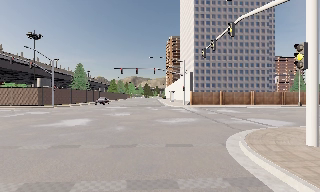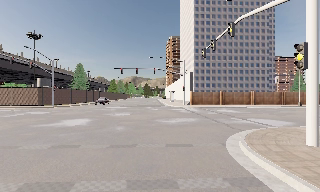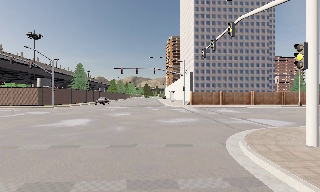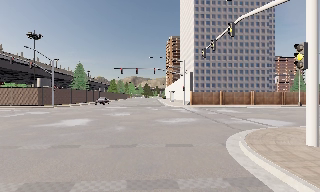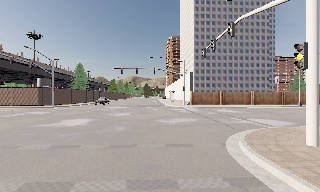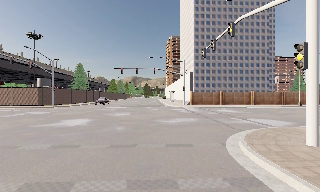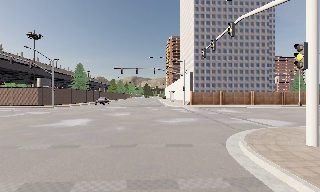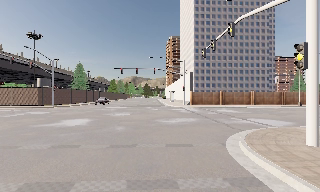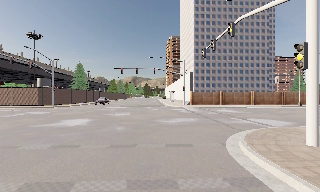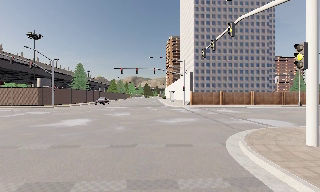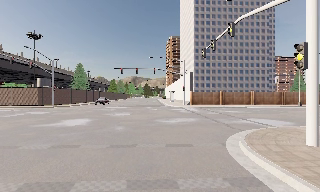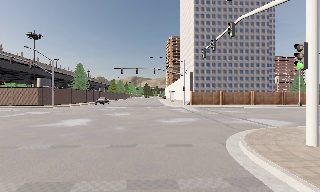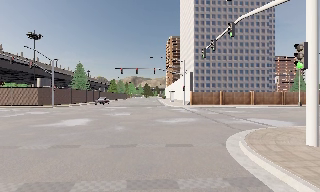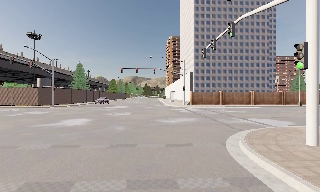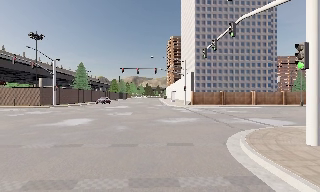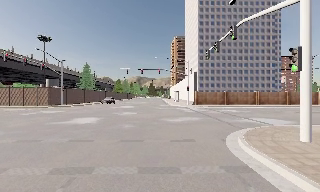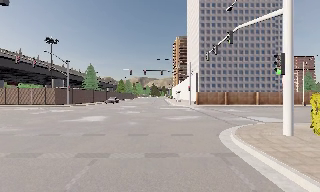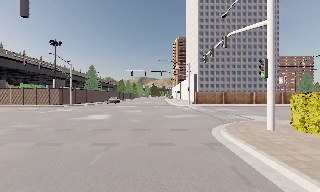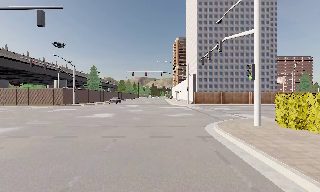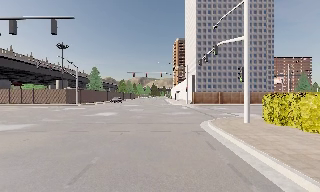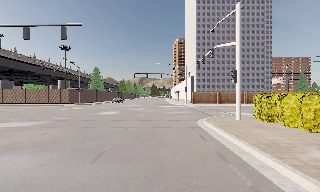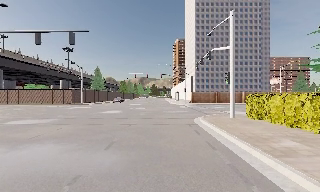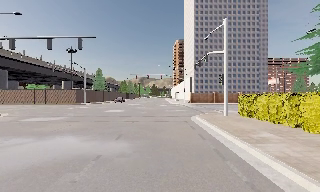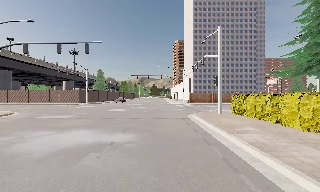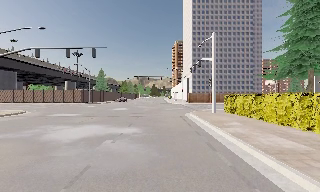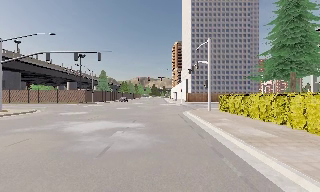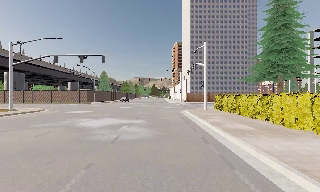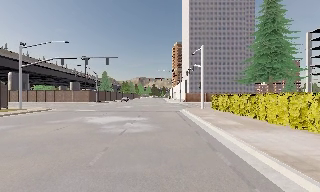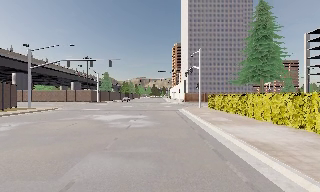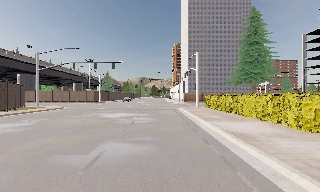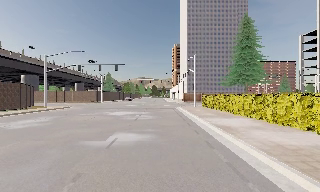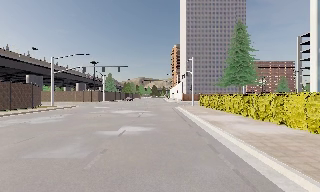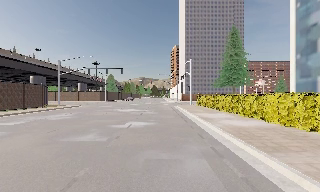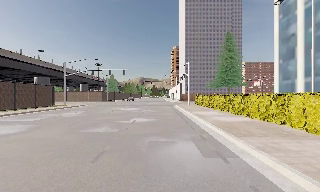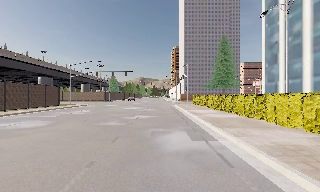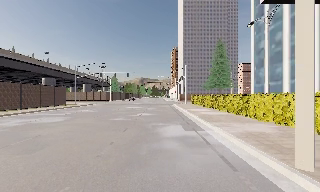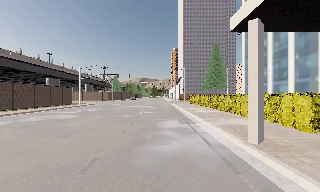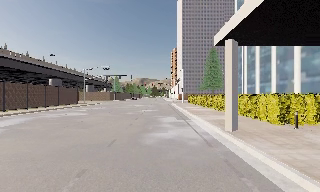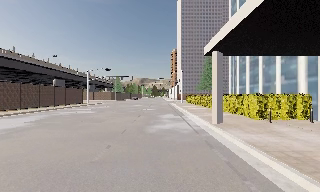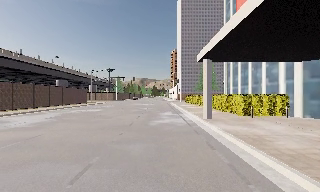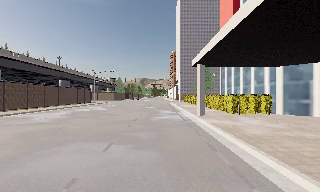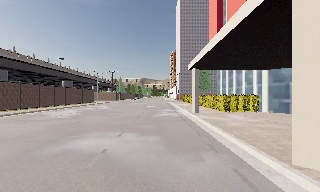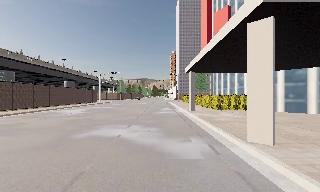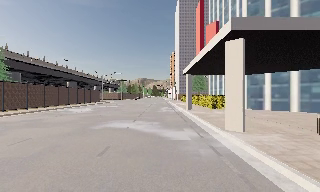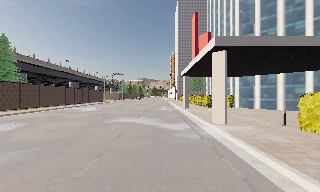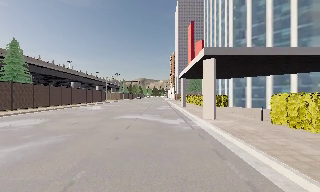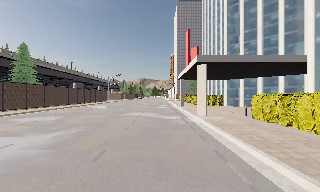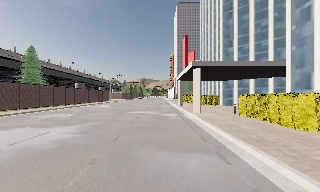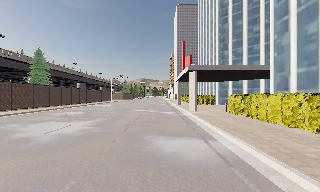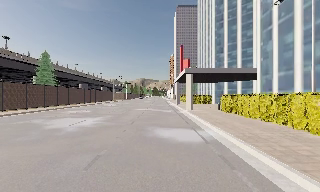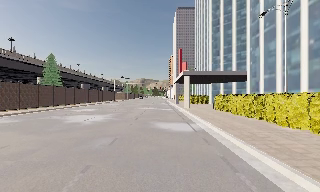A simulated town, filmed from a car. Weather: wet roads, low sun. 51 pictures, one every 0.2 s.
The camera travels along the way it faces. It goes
backward.
0.0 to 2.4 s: The camera keeps its place and its aim.
2.4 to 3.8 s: The camera travels backward, about 4.5 m, so what stands in front gets smaller. It gains speed.
3.8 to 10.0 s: The camera travels backward, about 50 m, so what stands in front gets smaller.
The film runs backward here.
